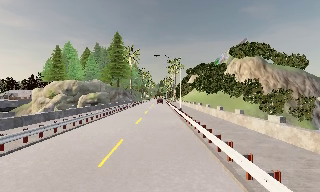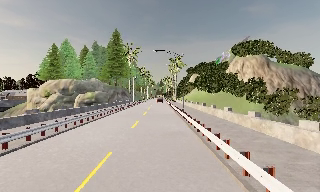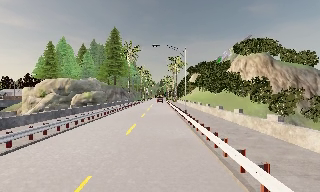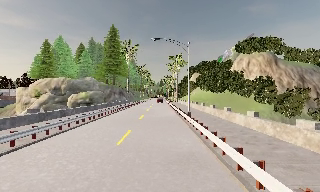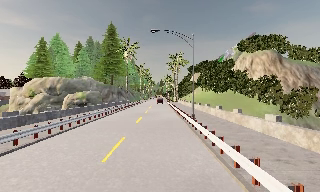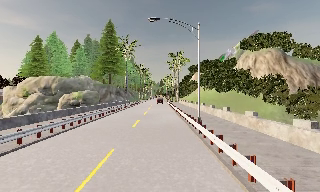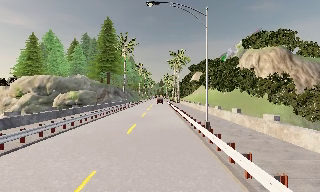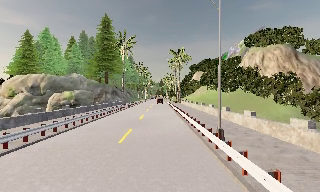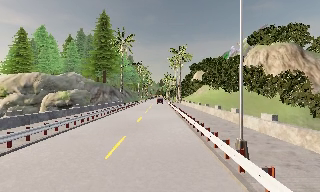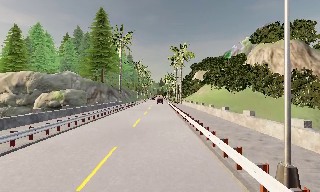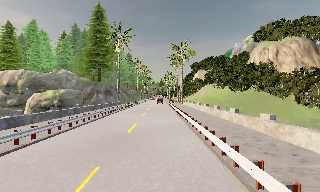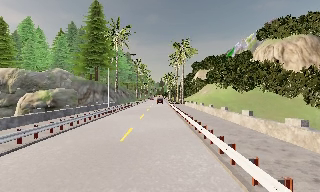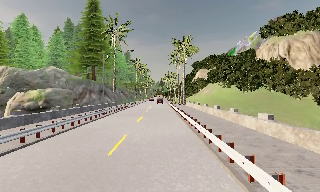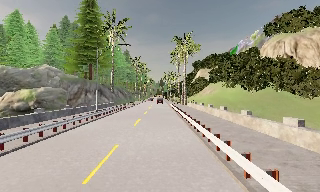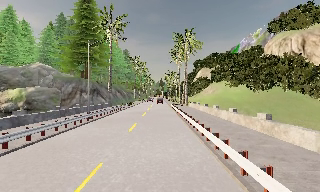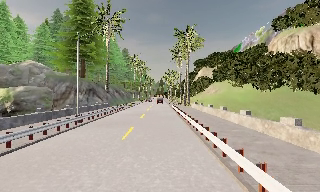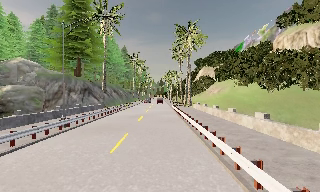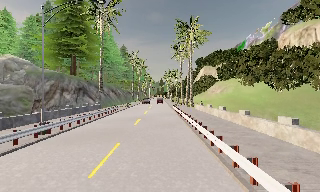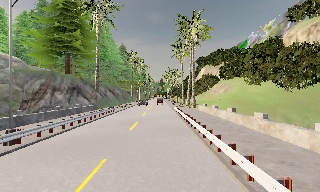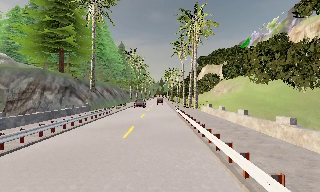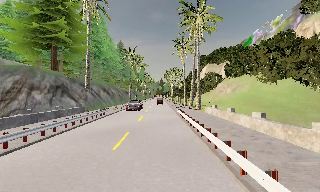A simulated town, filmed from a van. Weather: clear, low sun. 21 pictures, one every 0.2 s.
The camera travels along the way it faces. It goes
forward.
0.0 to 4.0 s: The camera travels forward, about 40 m, so what stands in front looms larger.
The film runs forward here.
